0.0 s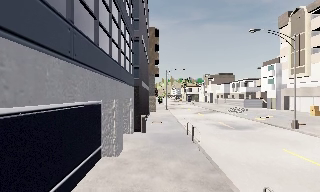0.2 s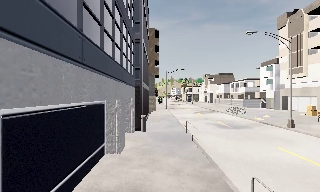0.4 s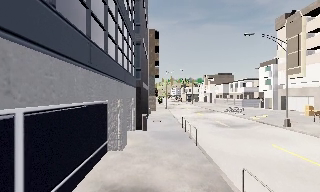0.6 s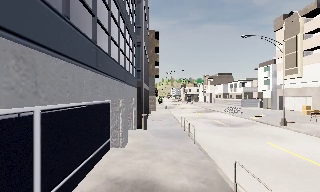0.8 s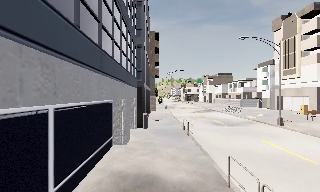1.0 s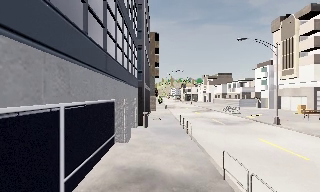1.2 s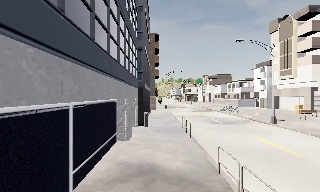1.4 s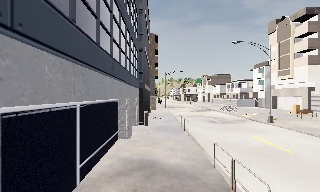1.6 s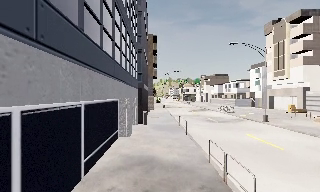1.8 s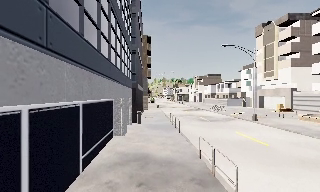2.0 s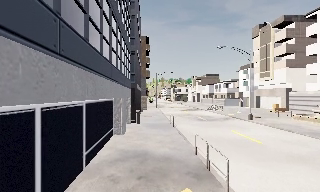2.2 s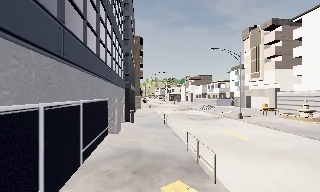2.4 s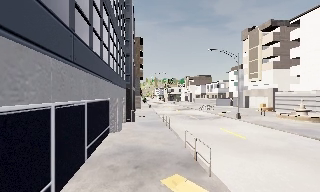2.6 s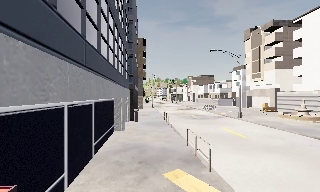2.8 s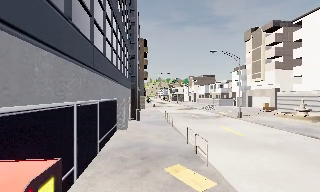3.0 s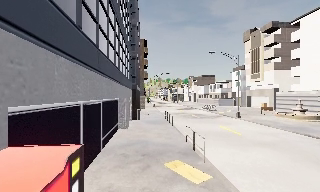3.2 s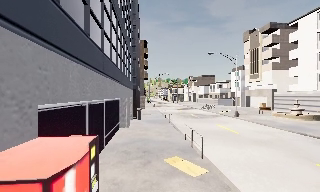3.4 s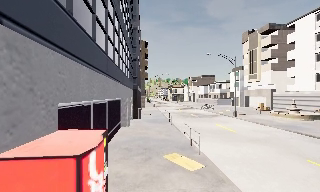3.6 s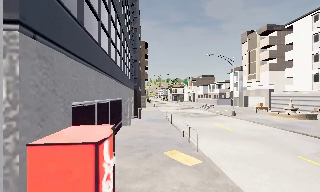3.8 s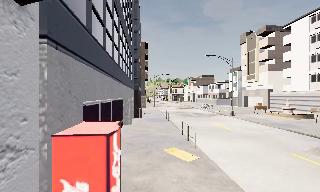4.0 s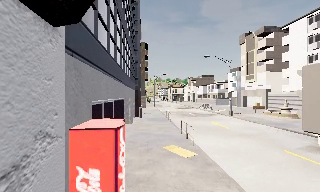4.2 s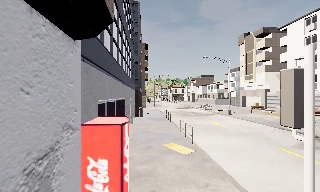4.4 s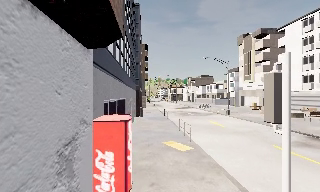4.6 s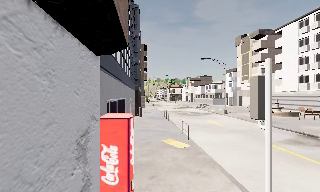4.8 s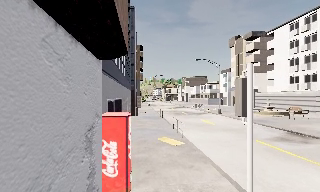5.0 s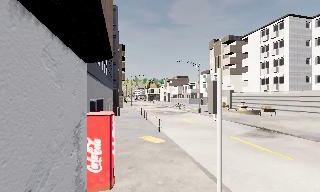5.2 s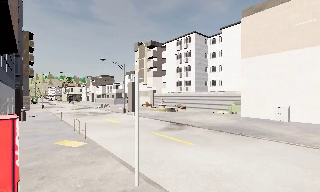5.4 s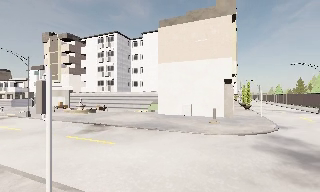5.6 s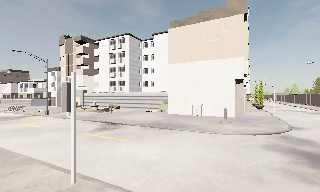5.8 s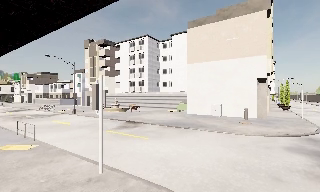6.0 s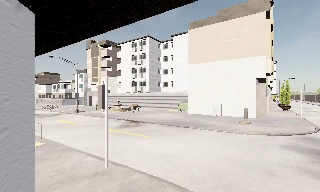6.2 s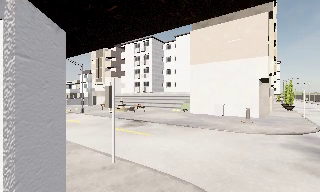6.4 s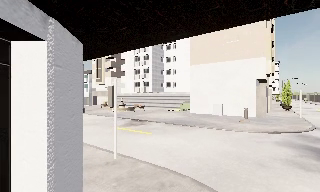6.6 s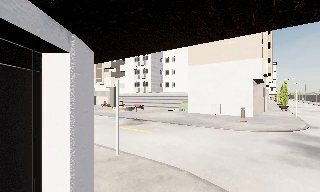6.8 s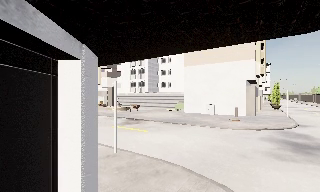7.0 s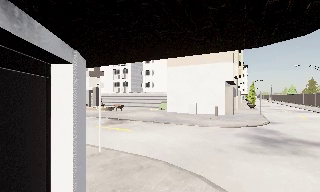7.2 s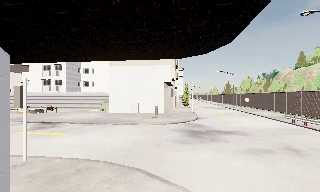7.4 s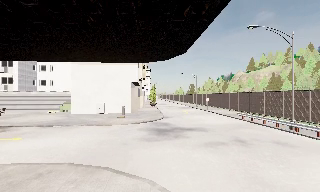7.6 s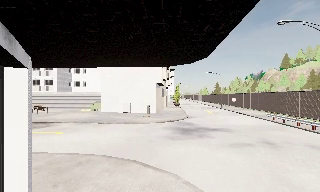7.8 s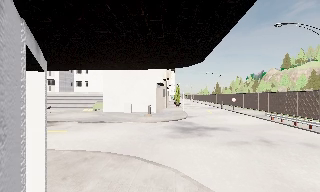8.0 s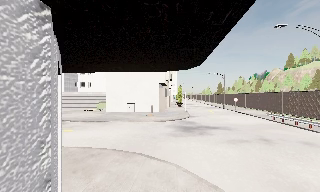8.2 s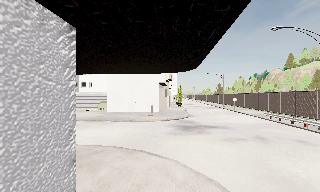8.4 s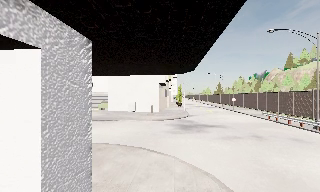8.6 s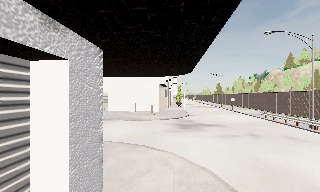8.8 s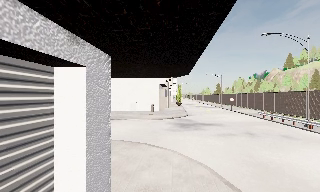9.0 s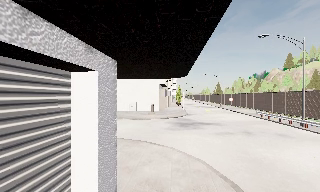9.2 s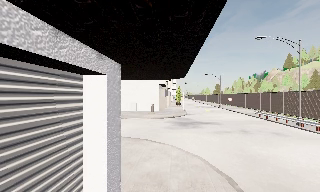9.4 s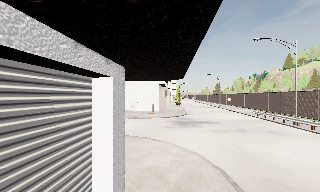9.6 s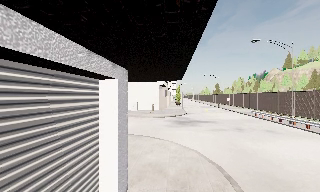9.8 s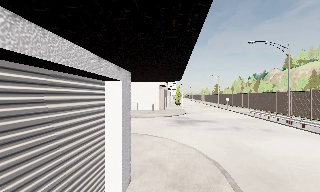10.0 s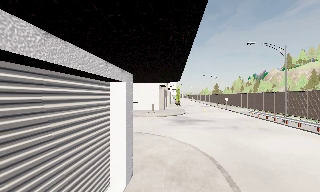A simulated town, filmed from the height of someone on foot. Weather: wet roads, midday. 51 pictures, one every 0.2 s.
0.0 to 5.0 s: The camera pans to its right, which is clockwise from overhead, by about 15 degrees. It travels backward, about 10 m, so what stands in front gets smaller.
5.0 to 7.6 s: The camera swings to its right by about 70 degrees, and the scene slides to the left. It travels backward, about 5 m.
7.6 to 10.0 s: The camera travels backward, about 4.5 m, so what stands in front gets smaller.
The film runs backward here.
